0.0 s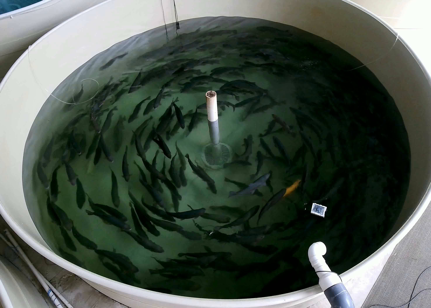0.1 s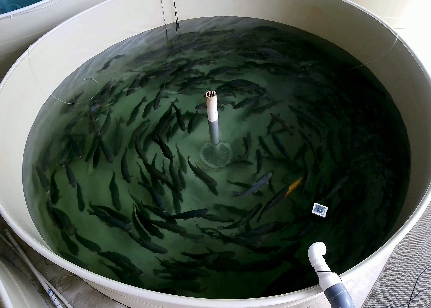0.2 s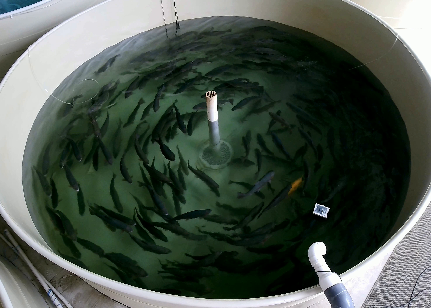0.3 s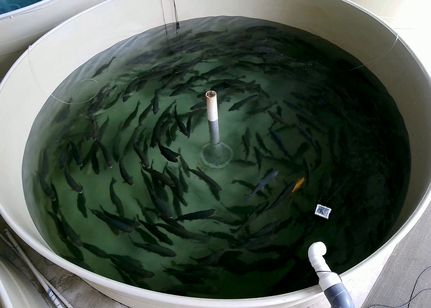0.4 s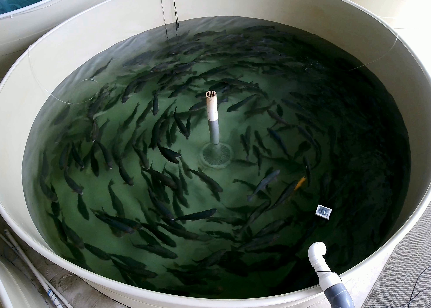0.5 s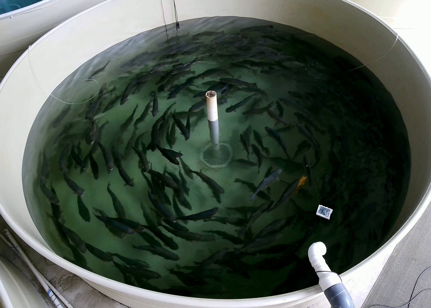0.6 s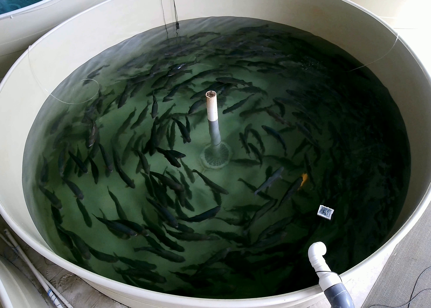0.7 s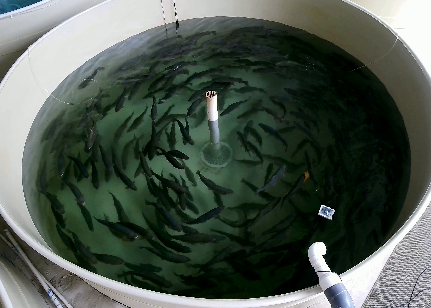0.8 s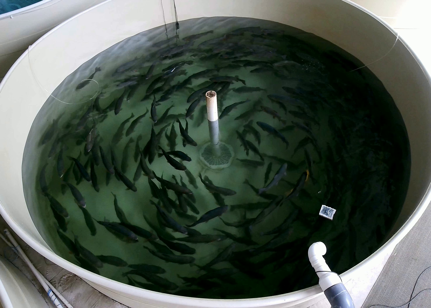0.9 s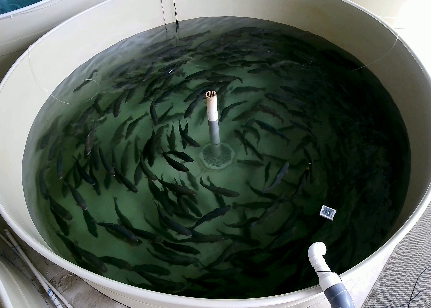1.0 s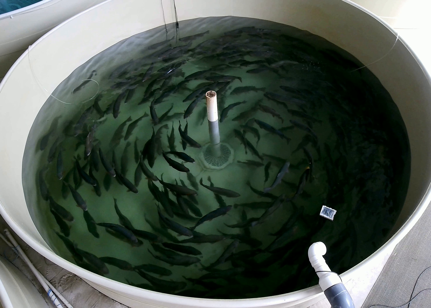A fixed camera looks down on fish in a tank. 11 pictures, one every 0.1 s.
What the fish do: Normal cruising.
